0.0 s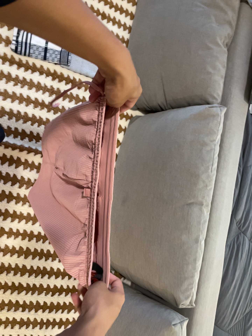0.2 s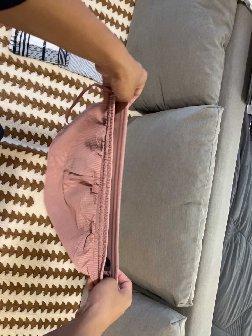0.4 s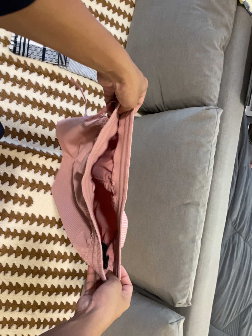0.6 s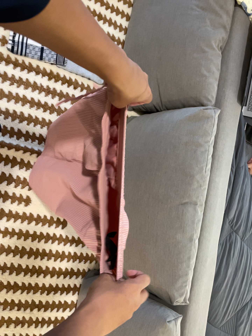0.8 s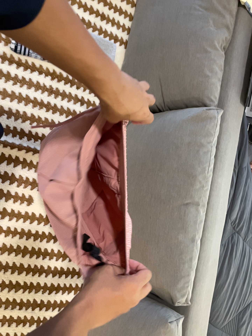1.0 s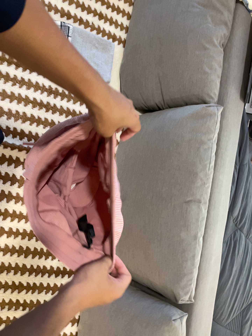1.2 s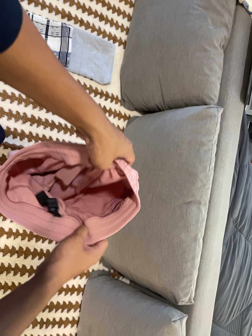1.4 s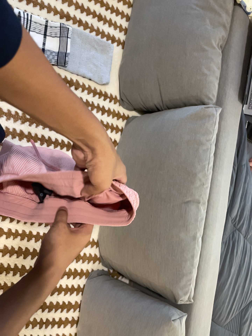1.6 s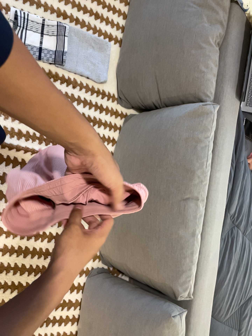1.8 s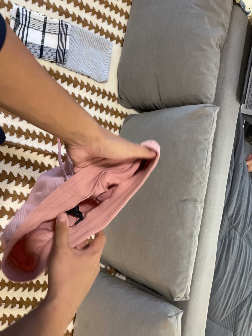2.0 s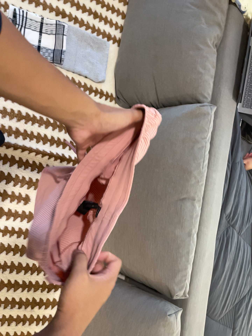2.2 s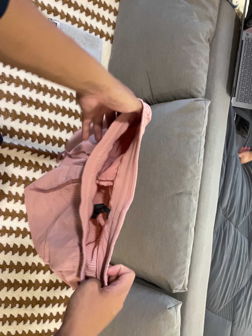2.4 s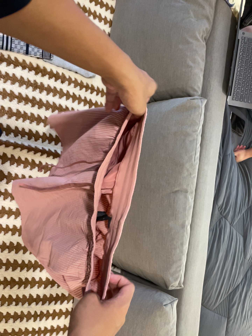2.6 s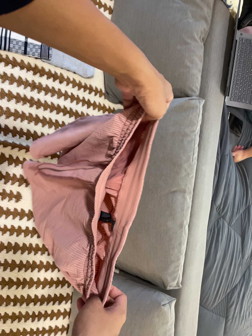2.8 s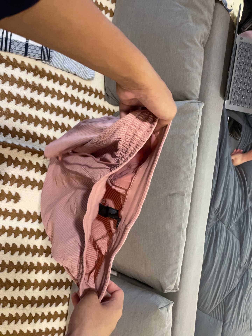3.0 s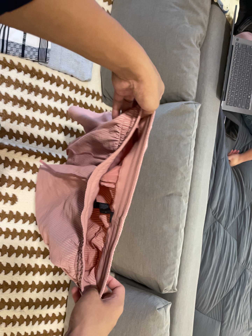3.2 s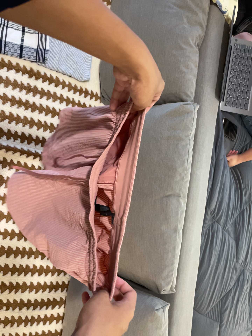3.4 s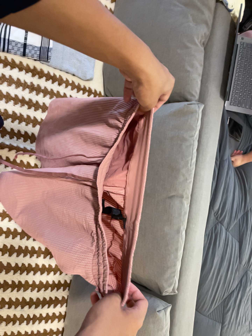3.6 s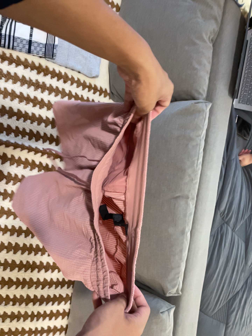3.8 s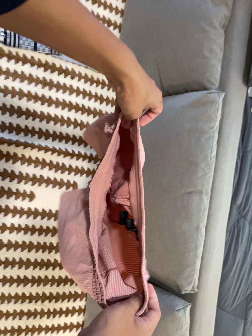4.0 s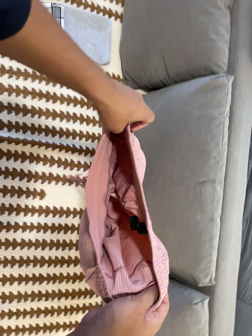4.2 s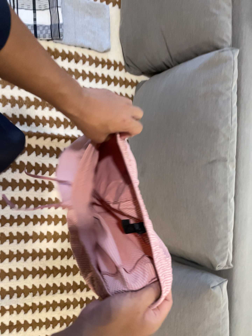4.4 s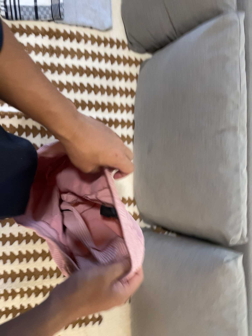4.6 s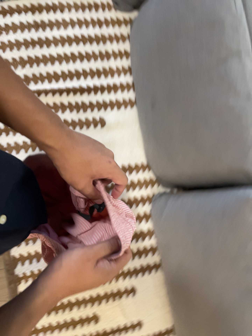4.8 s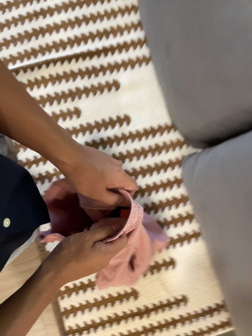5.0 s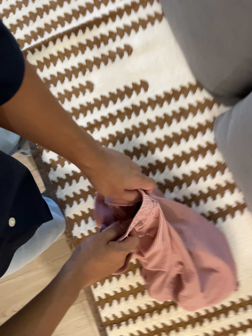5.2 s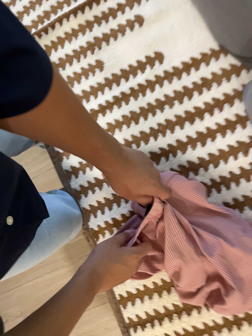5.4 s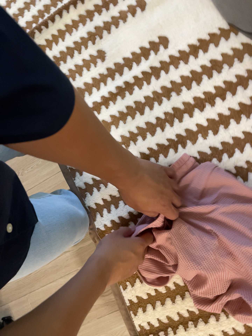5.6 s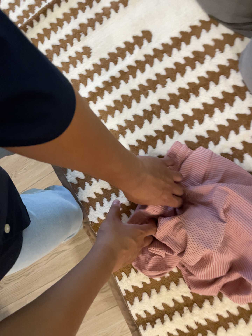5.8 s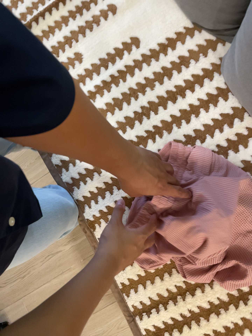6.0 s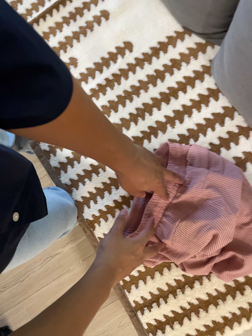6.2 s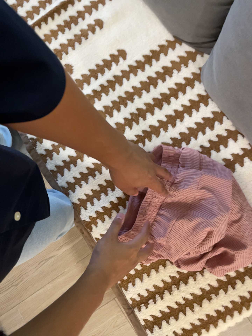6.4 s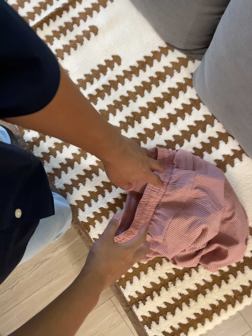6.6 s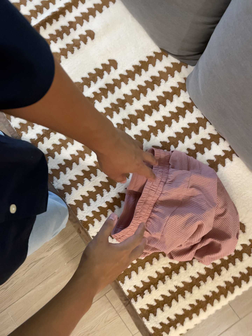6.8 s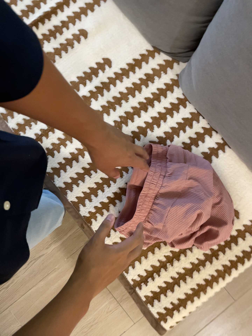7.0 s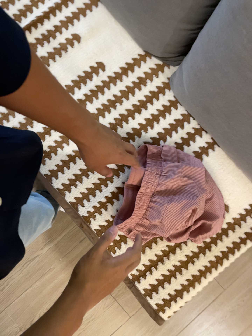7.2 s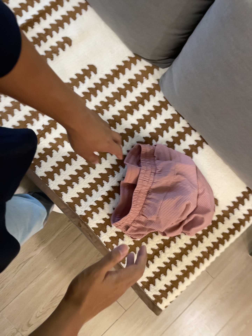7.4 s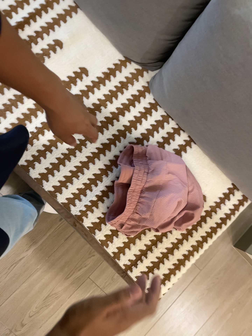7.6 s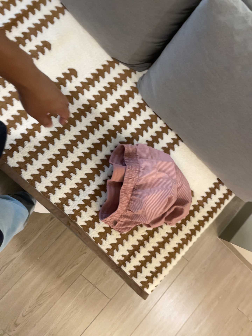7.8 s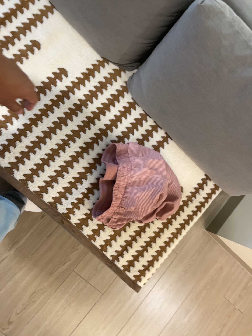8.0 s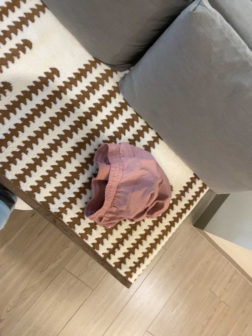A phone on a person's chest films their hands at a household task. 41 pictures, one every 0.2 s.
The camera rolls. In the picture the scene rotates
counterclockwise.
0.0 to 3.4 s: The camera shifts only a little, or ends up much as it began.
3.4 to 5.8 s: The camera pans to its left by about 45 degrees. It travels toward the bottom of its view, forward and to its right, about 70 cm, so close, fixed things drift upward. It rolls about its line of sight by about 40 degrees, and the scene rotates counterclockwise.
5.8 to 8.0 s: The camera pans to its right by about 35 degrees. It travels backward and to its left, about 40 cm. It rolls about its line of sight by about 15 degrees, and the scene rotates counterclockwise.
The film runs backward here.
